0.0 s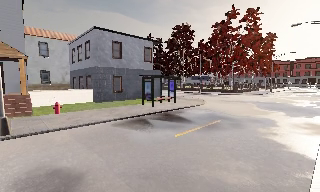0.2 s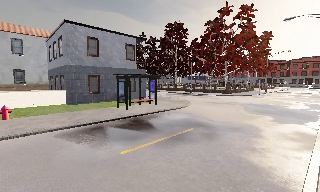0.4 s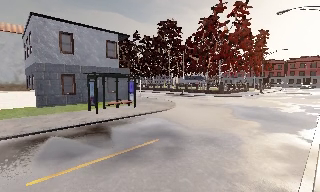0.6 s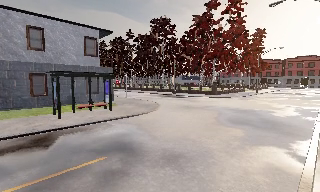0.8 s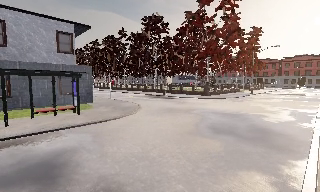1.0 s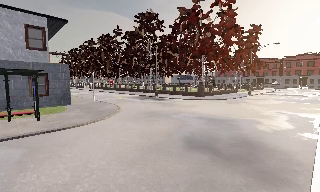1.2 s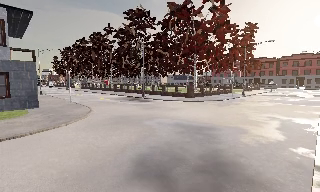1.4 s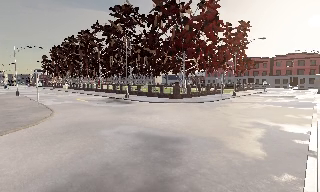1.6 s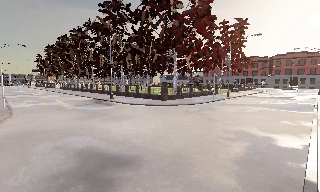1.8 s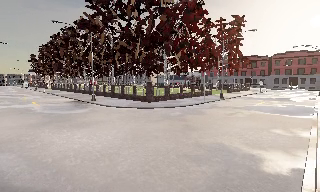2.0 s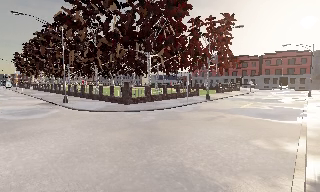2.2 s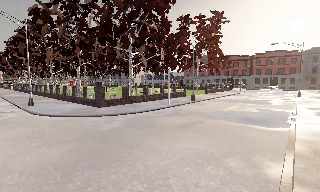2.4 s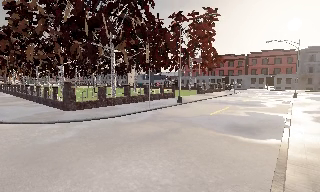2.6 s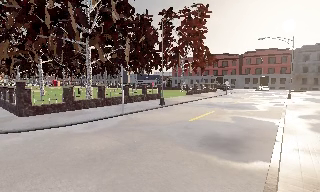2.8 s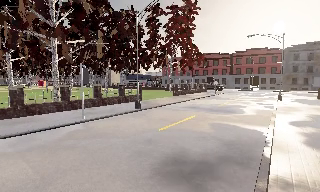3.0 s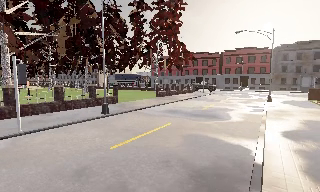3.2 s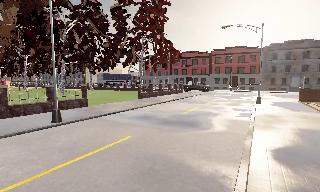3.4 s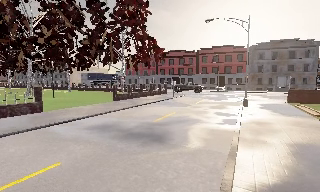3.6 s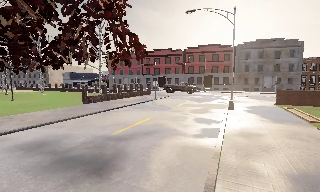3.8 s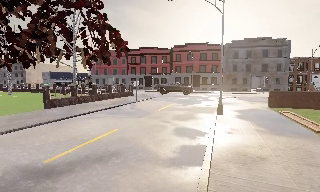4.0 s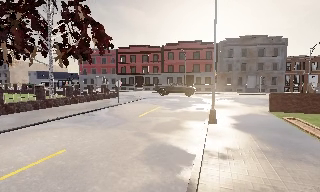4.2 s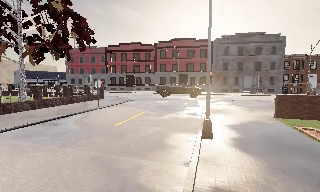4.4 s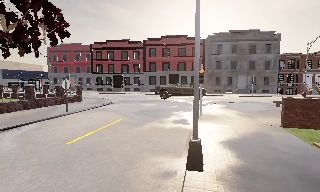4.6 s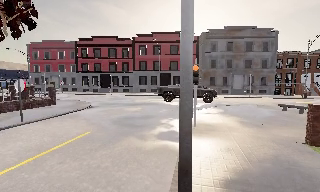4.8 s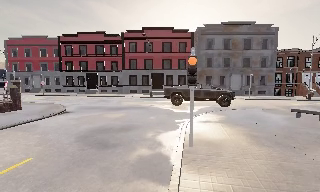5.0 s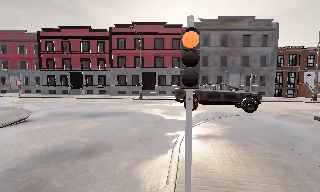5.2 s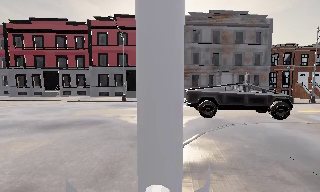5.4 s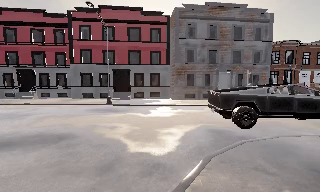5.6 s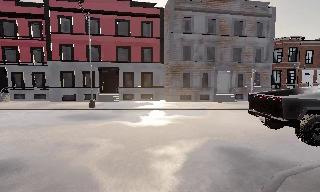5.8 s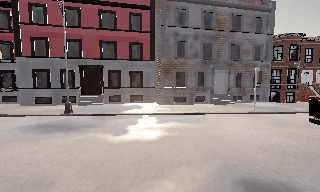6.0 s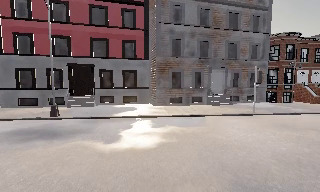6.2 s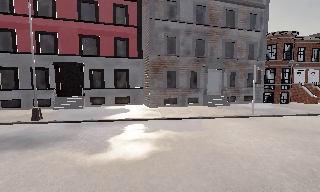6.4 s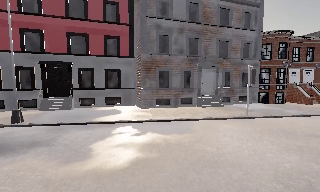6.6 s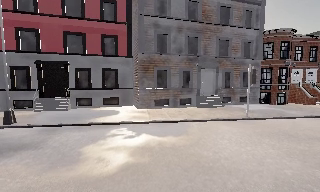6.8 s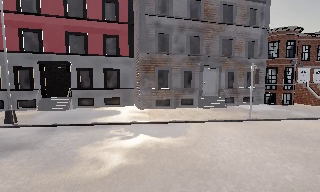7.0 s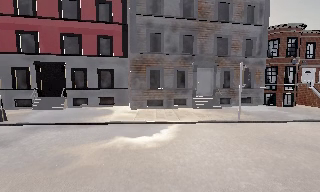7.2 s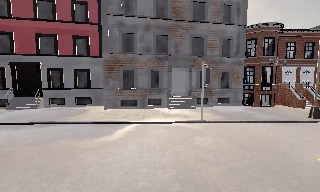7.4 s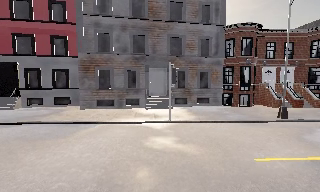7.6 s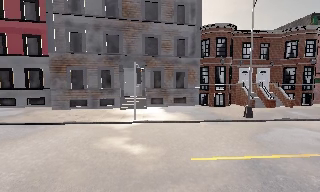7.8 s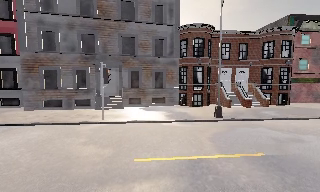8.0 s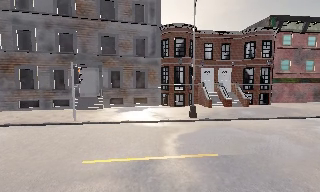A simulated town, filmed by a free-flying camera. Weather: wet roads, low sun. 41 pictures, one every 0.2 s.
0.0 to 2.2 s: The camera travels to its right and forward, about 25 m, so close, fixed things drift to the left.
2.2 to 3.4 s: The camera swings to its right by about 15 degrees, and the scene slides to the left. It travels forward and to its right, about 14 m, so what stands in front looms larger.
3.4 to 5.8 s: The camera pans to its right, which is clockwise from overhead, by about 30 degrees. It travels forward, about 25 m.
5.8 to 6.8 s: The camera travels forward, about 2.5 m, so what stands in front looms larger. It loses speed.
6.8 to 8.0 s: The camera travels to its right, about 10 m, so close, fixed things drift to the left.
The film runs forward here.
